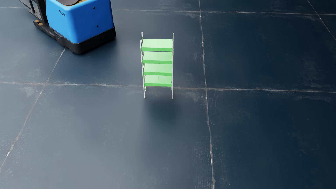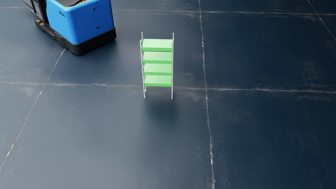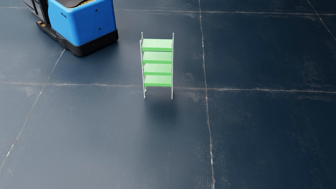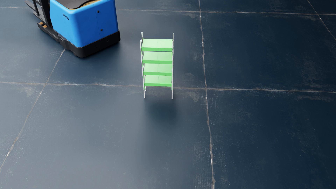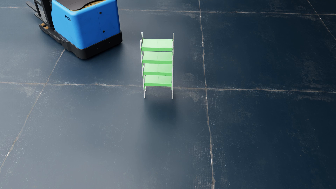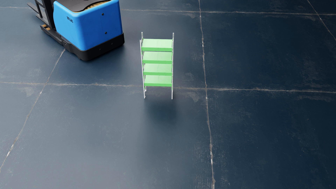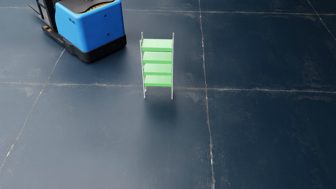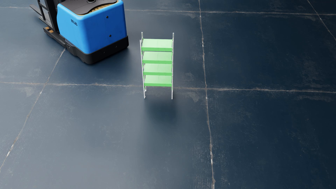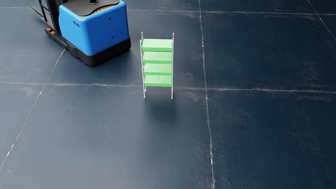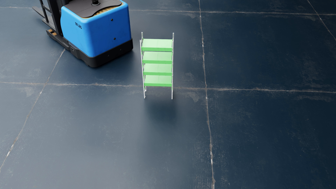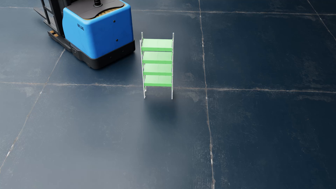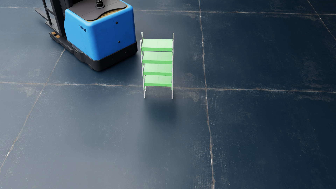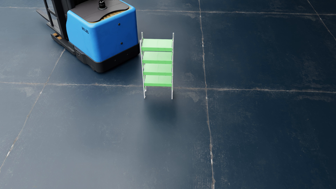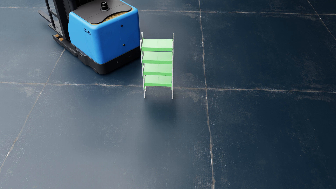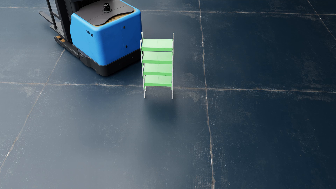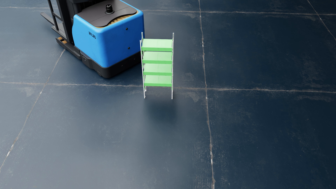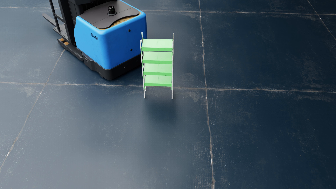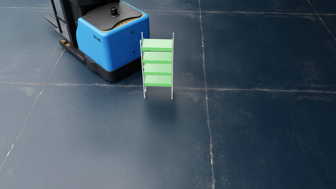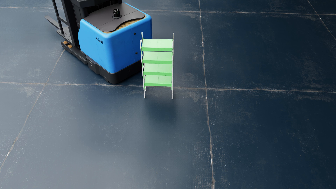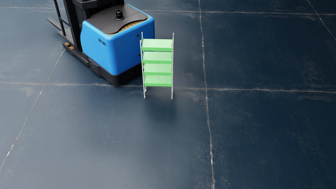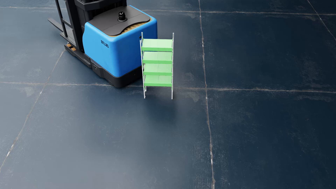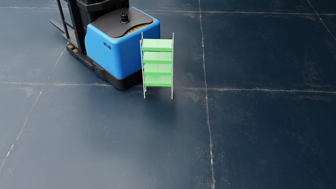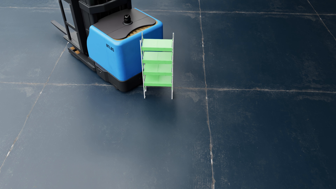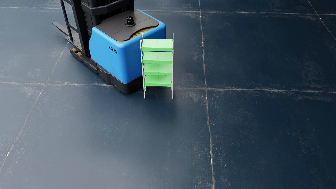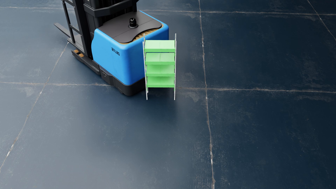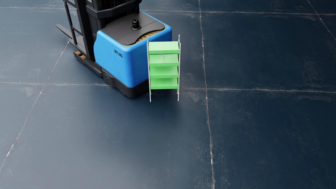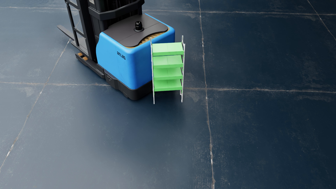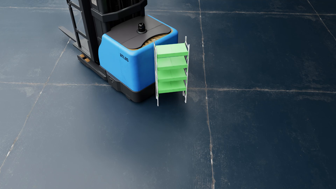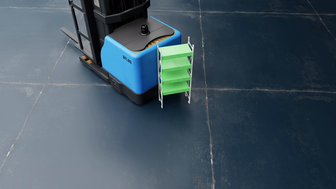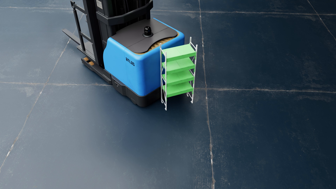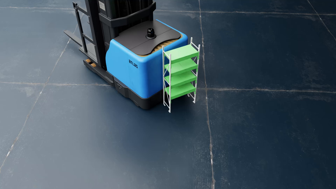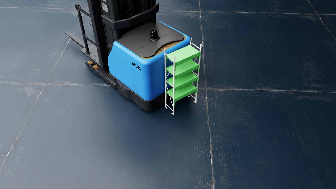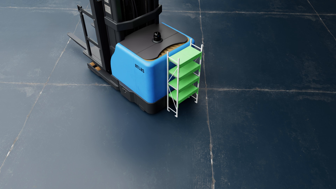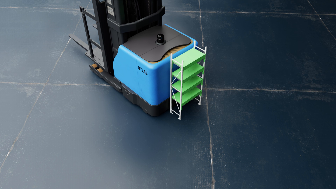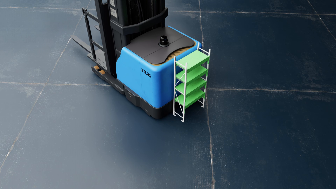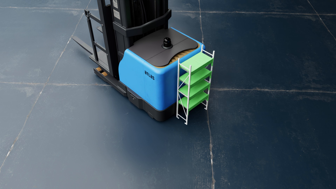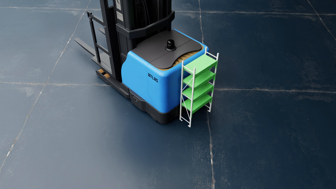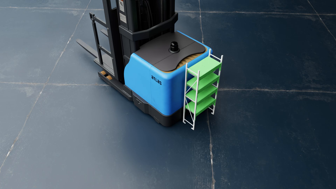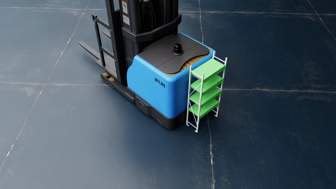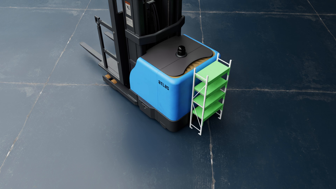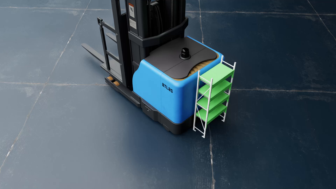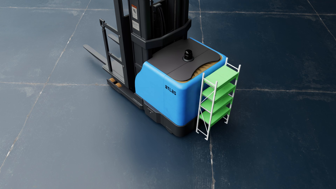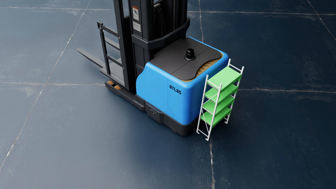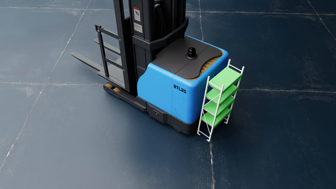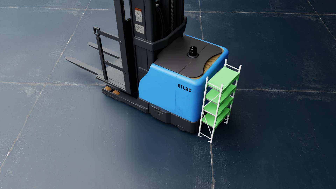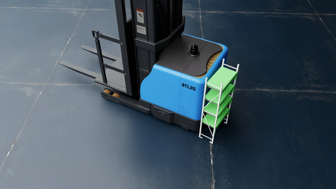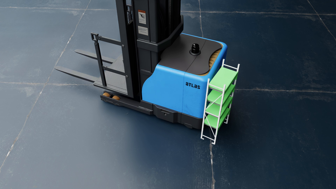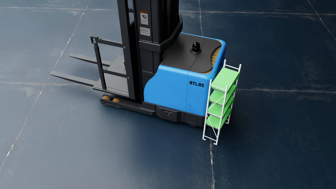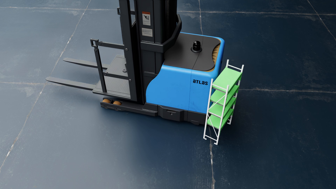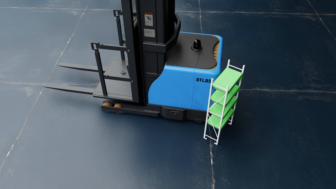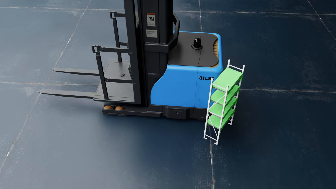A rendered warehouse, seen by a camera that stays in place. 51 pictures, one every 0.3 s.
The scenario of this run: A forklift runs into an object in its way.
